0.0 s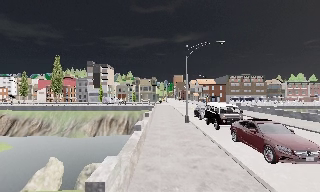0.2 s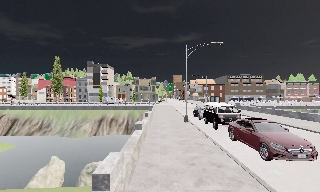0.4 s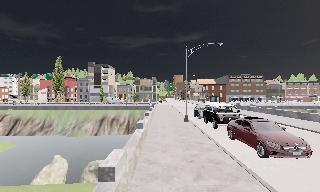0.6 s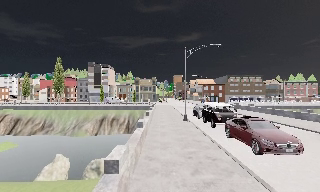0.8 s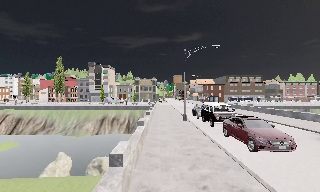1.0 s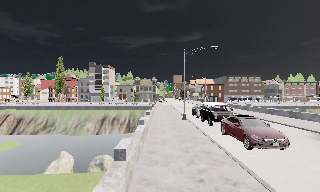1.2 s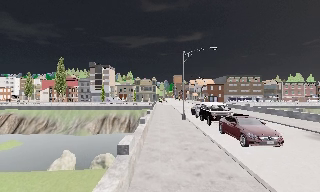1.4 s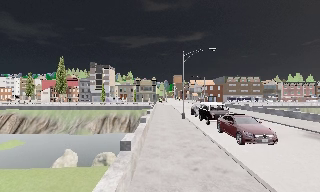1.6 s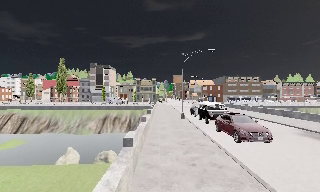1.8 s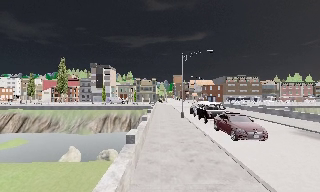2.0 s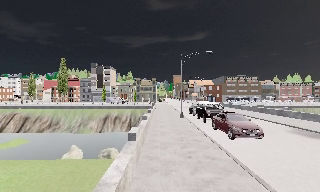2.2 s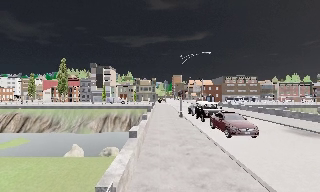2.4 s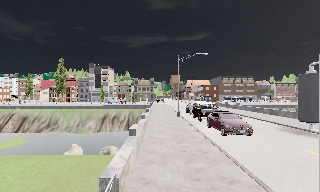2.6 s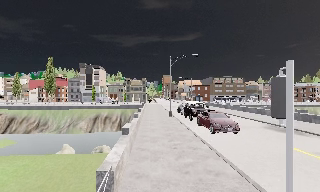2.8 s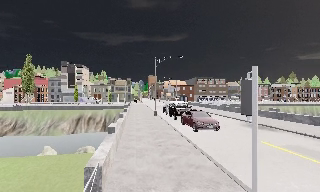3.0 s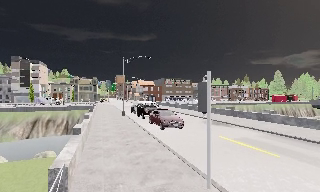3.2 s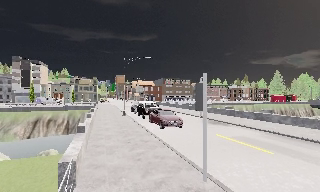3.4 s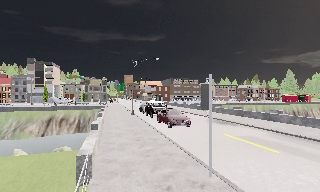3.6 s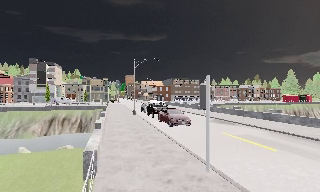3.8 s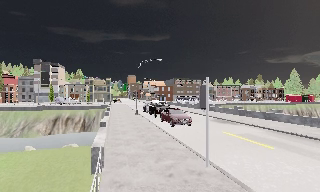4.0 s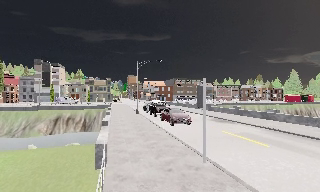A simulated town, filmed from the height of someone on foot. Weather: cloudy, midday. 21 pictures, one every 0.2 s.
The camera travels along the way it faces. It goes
backward.
0.0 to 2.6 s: The camera travels backward, about 4.5 m, so what stands in front gets smaller.
2.6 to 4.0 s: The camera pans to its right, which is clockwise from overhead, by about 15 degrees. It travels backward, about 2.5 m, so what stands in front gets smaller.
The film runs backward here.
